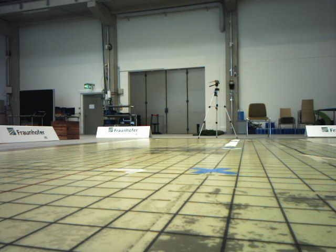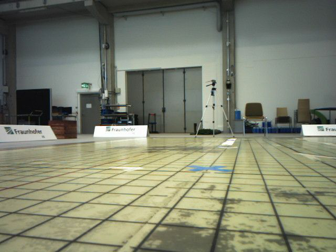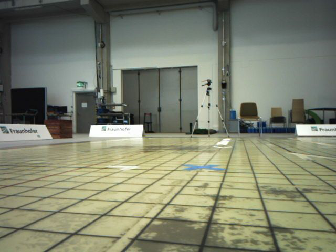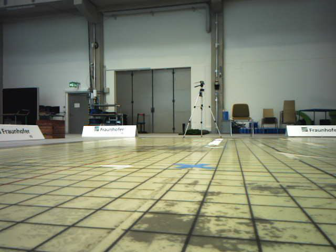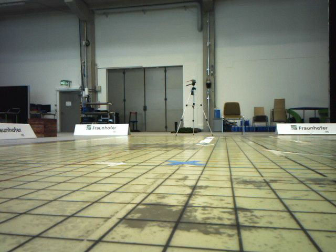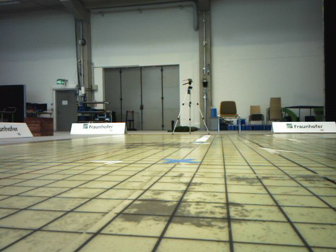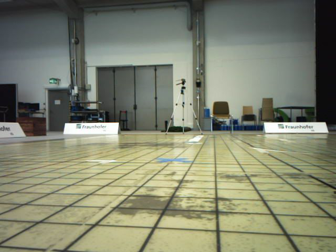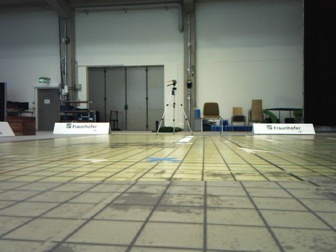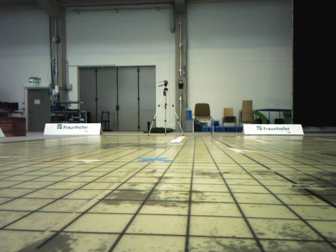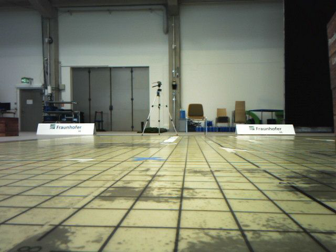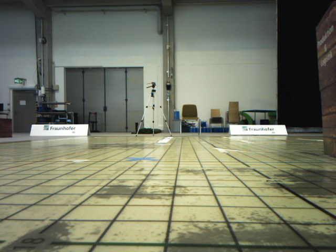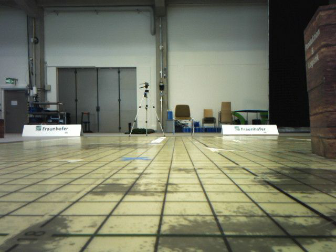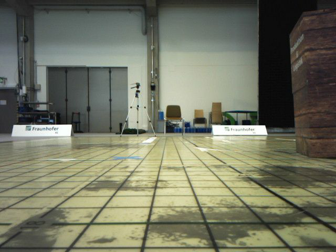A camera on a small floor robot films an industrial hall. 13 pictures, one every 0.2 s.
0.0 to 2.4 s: The scene slides to the left, as the camera pans about 15 degrees to its right. It travels backward, about 0.5 m, so what stands in front gets smaller.
The film runs backward here.
